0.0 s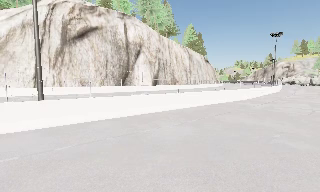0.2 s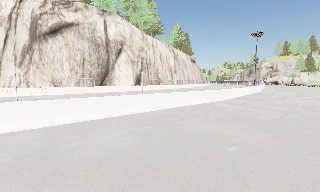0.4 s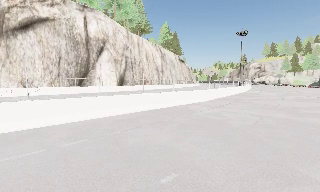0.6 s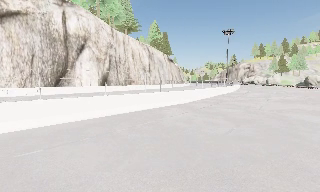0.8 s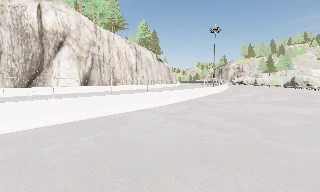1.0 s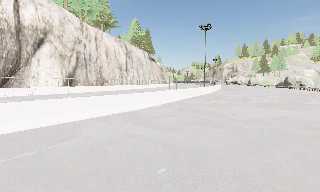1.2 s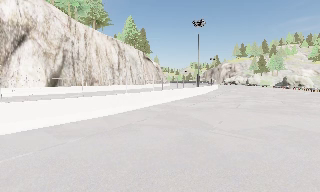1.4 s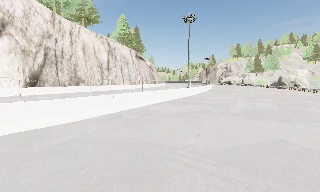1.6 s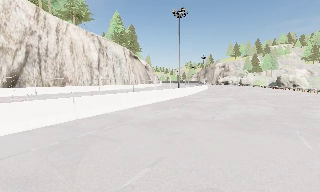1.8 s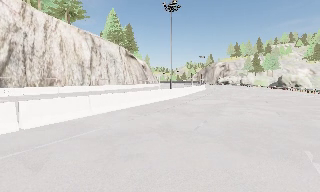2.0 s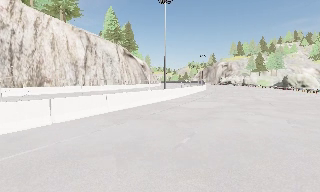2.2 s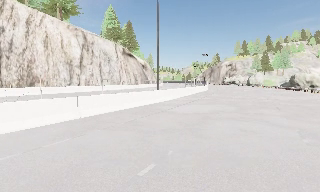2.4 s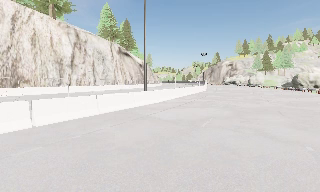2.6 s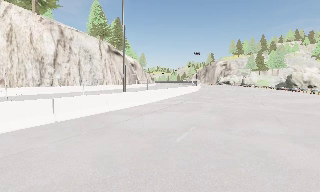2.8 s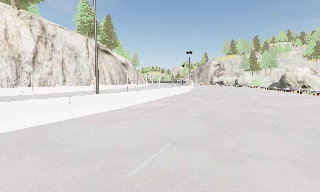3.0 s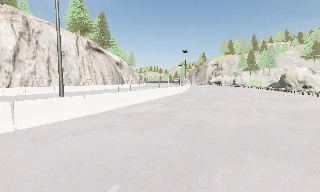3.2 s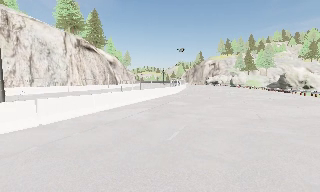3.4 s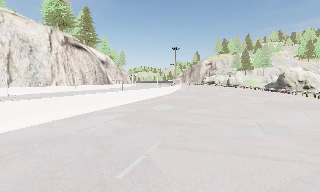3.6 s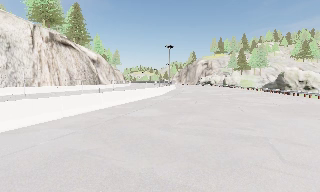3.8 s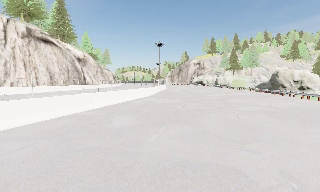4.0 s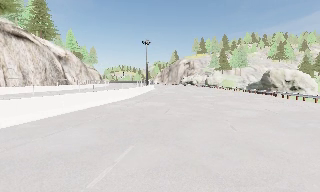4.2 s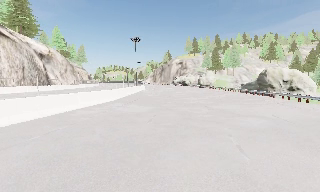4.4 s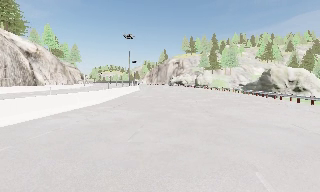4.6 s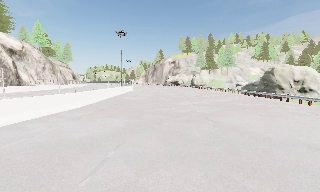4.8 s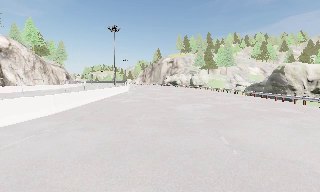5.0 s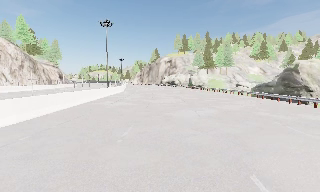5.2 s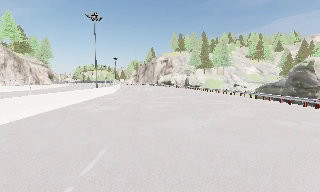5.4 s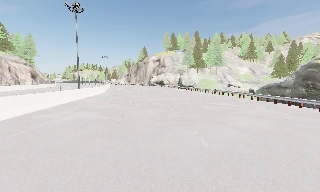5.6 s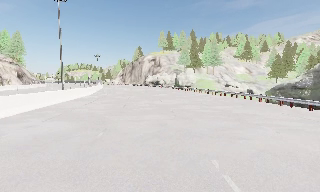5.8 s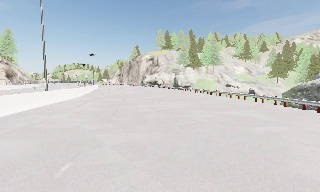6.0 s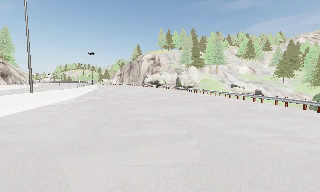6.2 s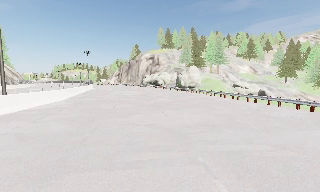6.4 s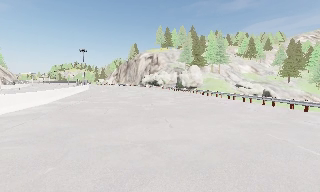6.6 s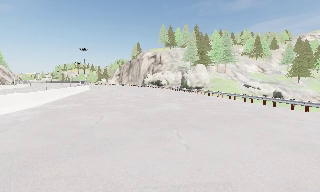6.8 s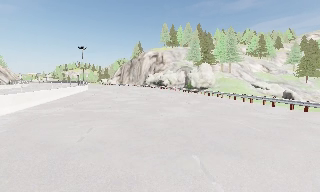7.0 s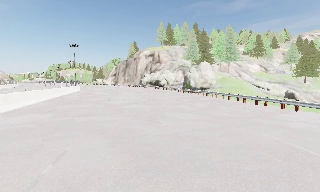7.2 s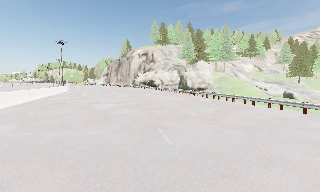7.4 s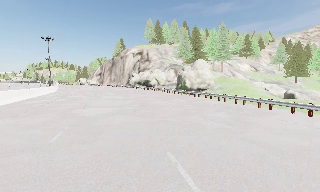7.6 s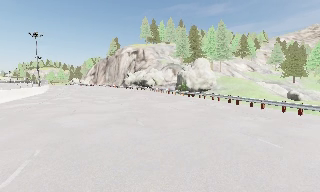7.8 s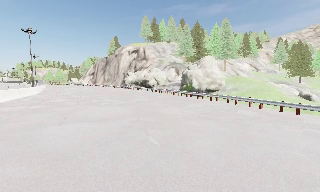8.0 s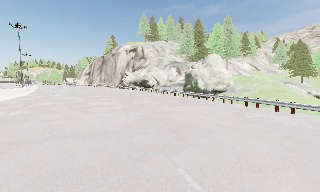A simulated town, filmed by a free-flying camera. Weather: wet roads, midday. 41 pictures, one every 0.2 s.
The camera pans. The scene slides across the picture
to the left.
The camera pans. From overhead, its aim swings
clockwise.
0.0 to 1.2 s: The camera pans to its right, which is clockwise from overhead, by about 15 degrees. It travels forward and to its right, about 14 m, so what stands in front looms larger.
1.2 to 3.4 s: The camera travels forward and to its right, about 25 m, so what stands in front looms larger.
3.4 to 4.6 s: The camera pans to its right, which is clockwise from overhead, by about 10 degrees. It travels forward, about 15 m, so what stands in front looms larger.
4.6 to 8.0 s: The camera pans to its right, which is clockwise from overhead, by about 15 degrees. It travels forward, about 40 m, so what stands in front looms larger.
The film runs forward here.
